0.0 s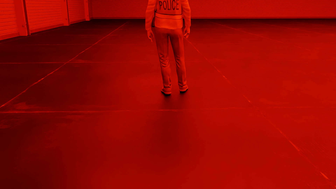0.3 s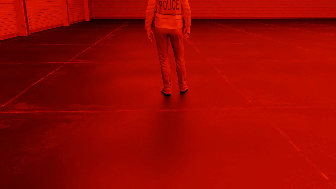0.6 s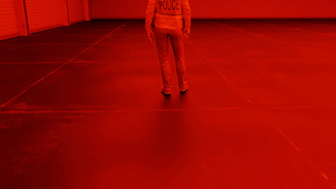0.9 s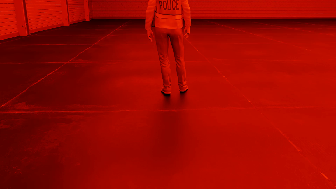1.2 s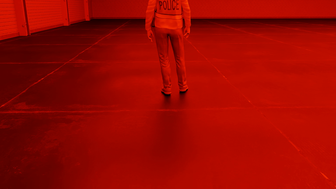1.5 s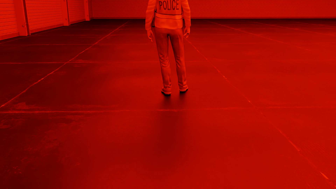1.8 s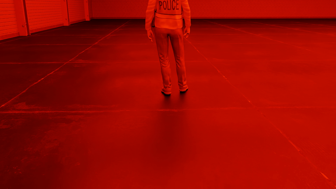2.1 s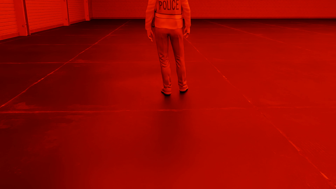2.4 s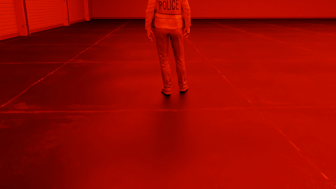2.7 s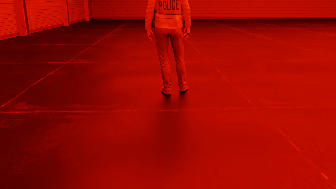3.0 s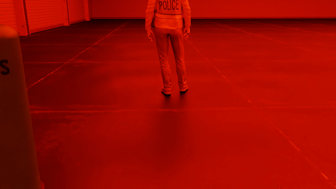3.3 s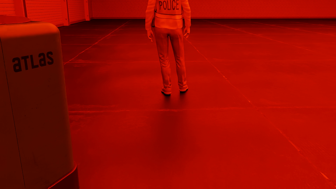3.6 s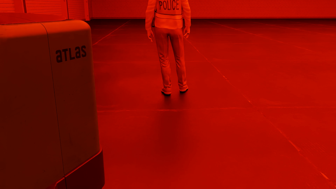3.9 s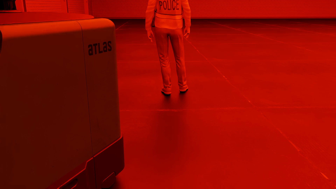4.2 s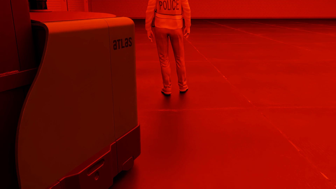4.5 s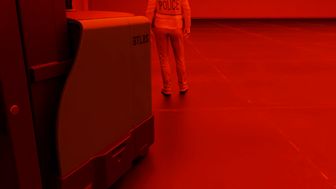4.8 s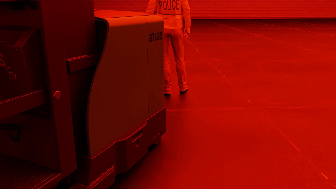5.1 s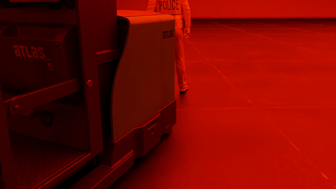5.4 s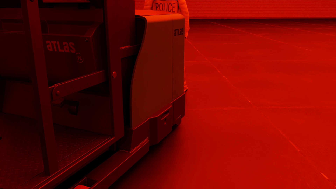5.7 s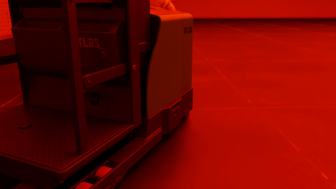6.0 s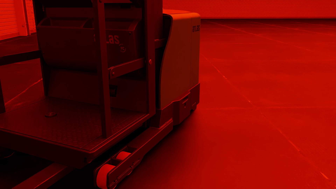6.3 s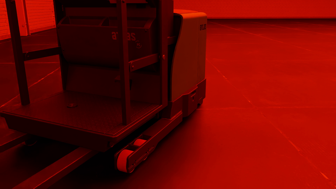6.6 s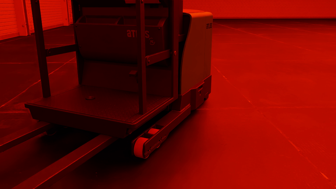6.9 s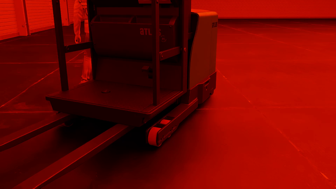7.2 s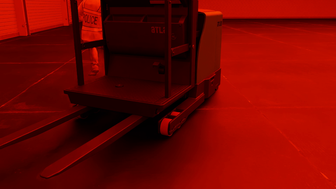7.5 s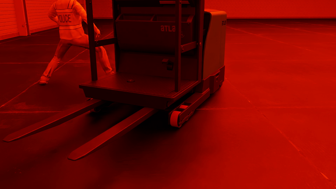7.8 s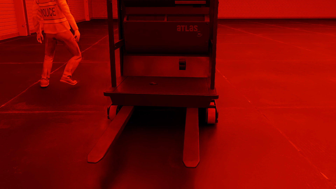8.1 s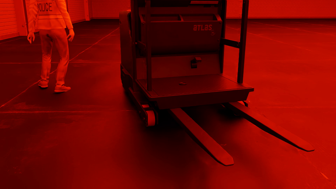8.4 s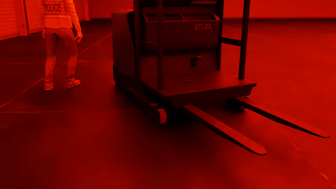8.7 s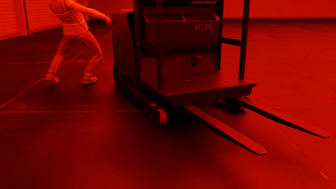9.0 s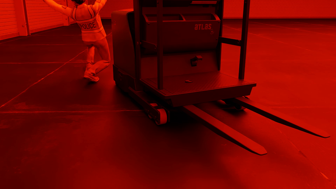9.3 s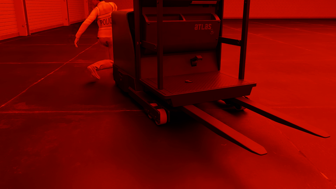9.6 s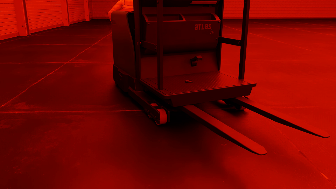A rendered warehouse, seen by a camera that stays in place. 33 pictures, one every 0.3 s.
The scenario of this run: Near miss between a forklift and a person.
